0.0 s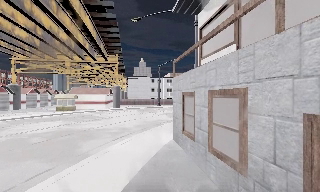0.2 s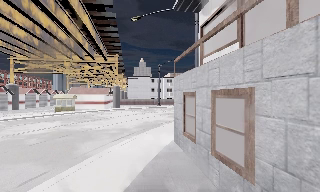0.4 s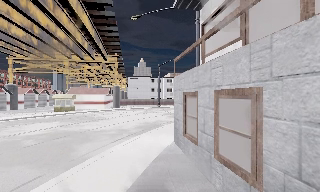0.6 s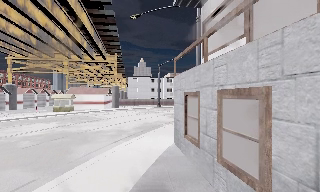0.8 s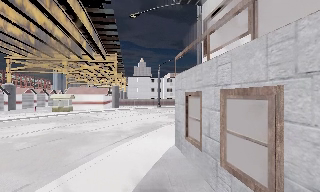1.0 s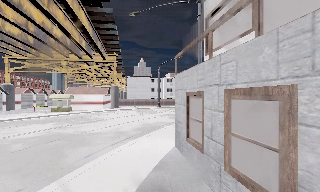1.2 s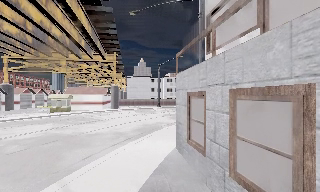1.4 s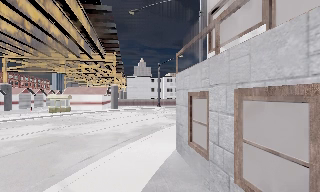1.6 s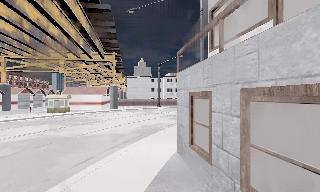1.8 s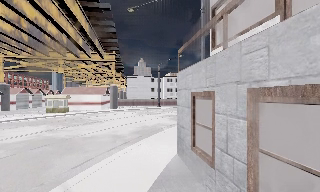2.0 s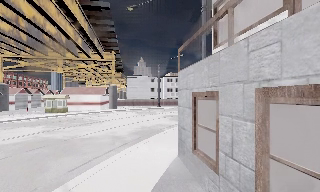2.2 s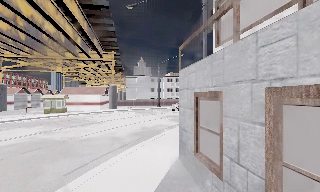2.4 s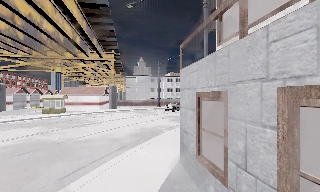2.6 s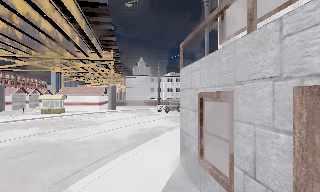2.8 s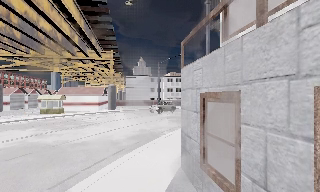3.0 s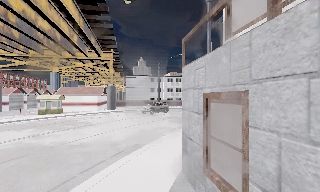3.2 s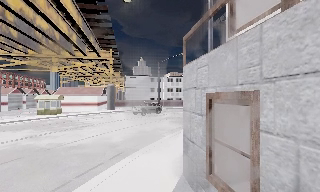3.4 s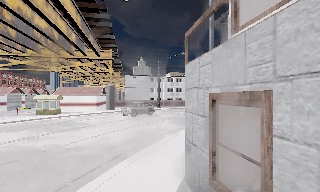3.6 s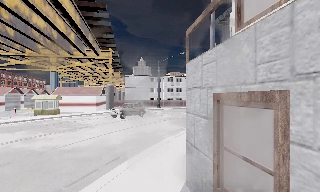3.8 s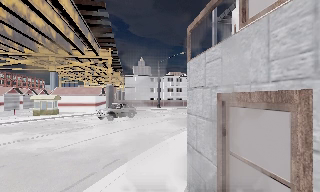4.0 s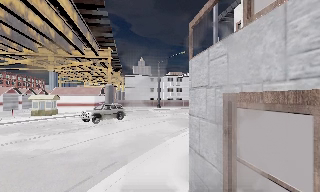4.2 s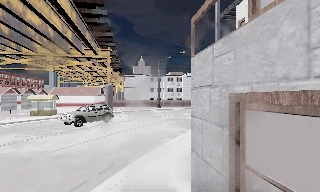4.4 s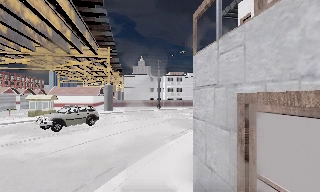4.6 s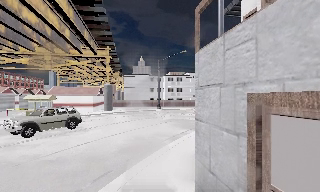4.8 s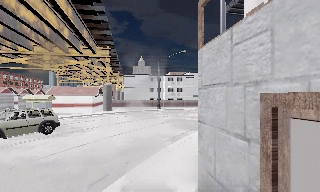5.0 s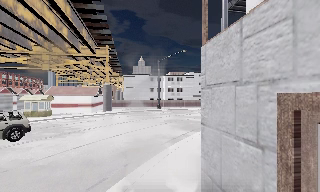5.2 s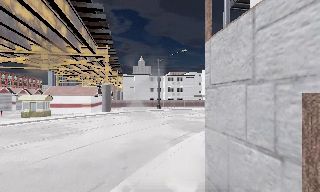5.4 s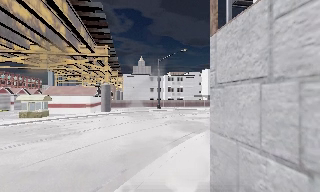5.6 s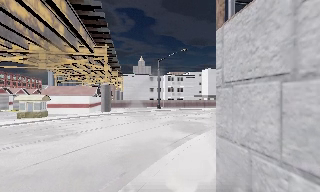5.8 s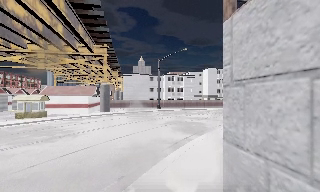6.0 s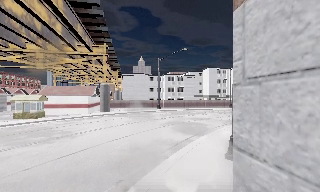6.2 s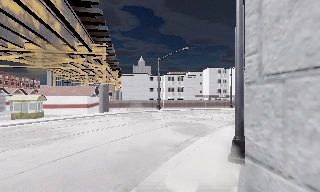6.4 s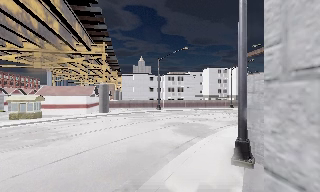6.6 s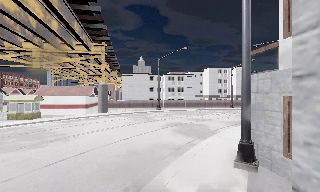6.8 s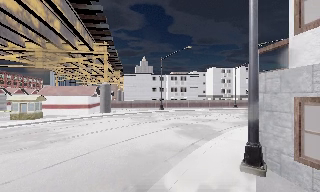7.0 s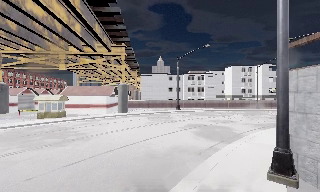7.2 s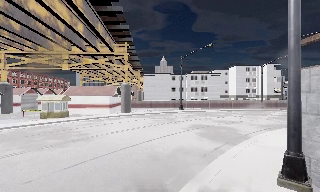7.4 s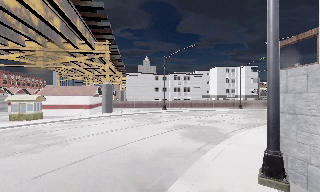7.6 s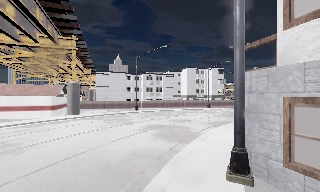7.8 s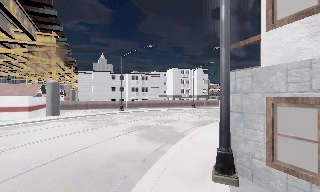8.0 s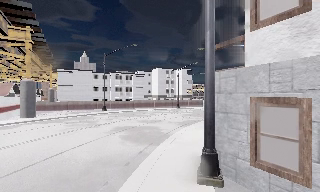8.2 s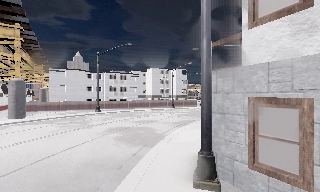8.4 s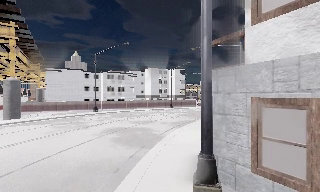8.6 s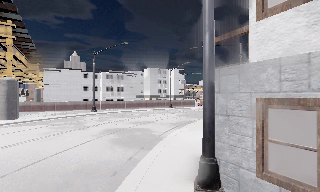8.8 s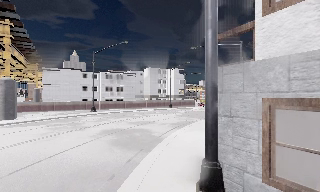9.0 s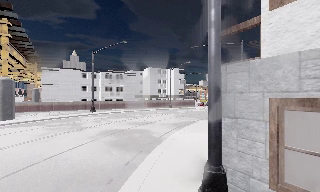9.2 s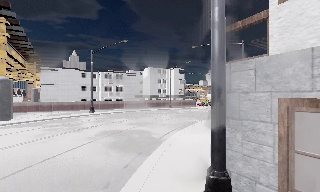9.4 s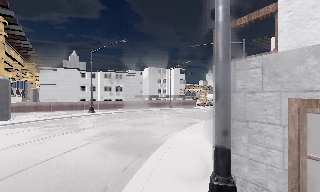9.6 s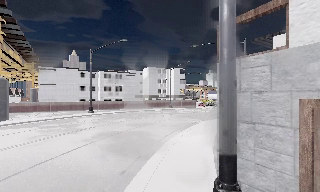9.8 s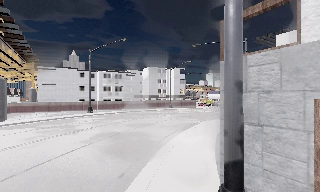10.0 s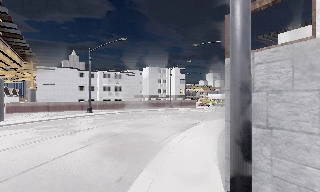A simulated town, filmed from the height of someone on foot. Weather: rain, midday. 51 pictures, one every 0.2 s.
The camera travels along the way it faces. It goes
forward.
0.0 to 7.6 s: The camera travels forward, about 9 m, so what stands in front looms larger.
7.6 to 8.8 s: The camera pans to its right, which is clockwise from overhead, by about 15 degrees. It travels forward, about 1.5 m, so what stands in front looms larger.
8.8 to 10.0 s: The camera travels forward, about 1.5 m, so what stands in front looms larger.
The film runs forward here.
